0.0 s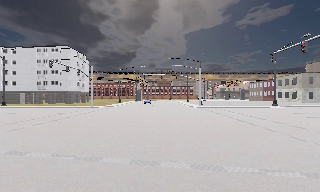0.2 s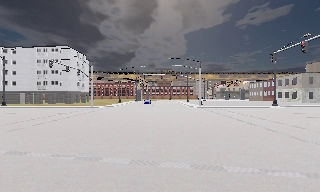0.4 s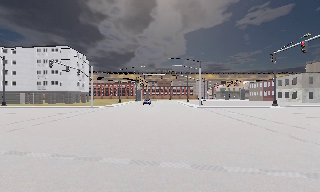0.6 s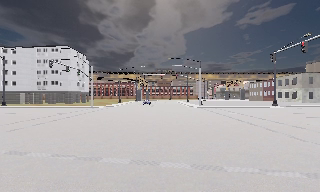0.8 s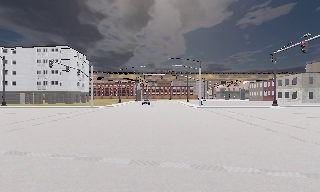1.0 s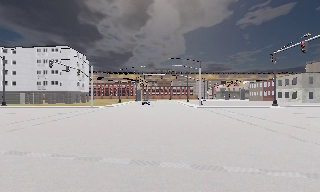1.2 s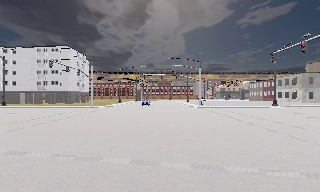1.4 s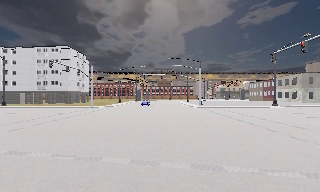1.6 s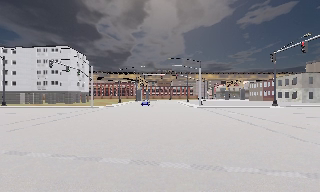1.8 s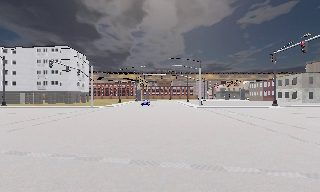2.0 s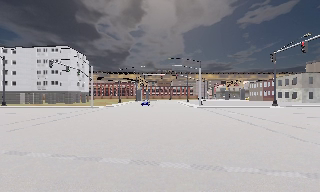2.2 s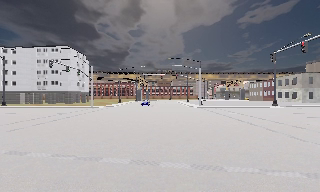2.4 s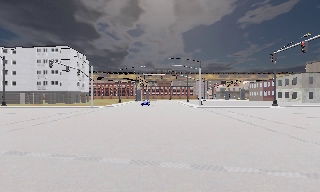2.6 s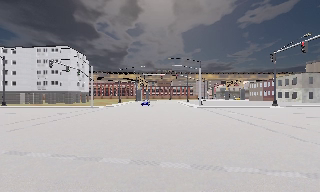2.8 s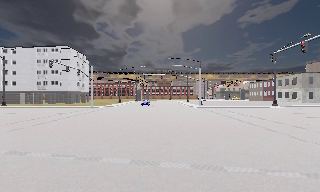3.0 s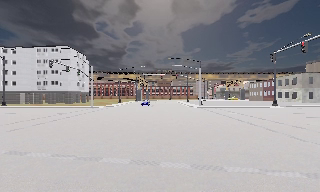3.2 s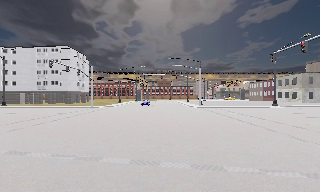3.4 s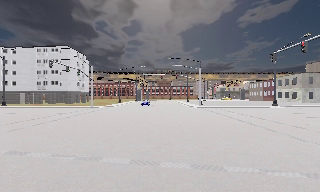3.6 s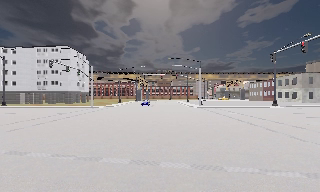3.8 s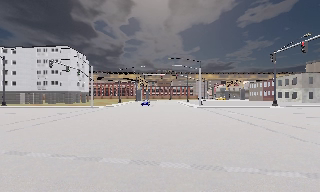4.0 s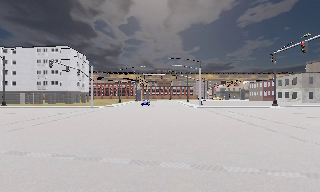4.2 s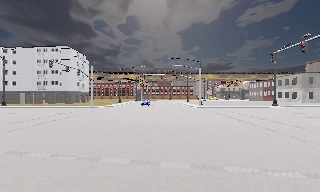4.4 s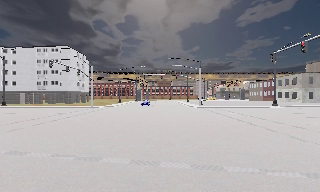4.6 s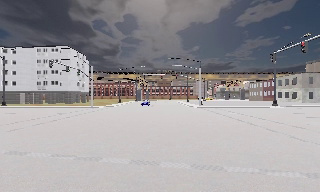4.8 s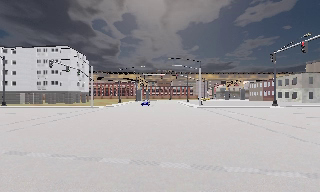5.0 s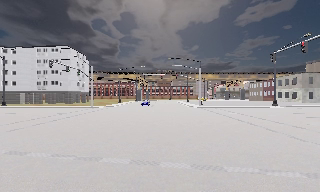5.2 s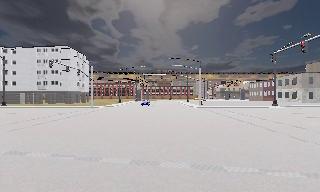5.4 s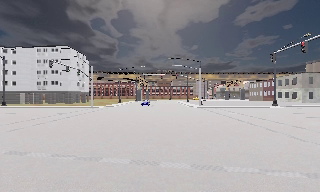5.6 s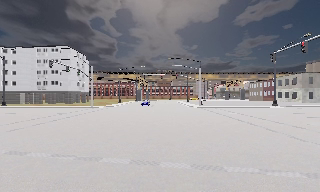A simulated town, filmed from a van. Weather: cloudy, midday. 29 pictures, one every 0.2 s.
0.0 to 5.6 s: The camera keeps its place and its aim.
The film runs forward here.
